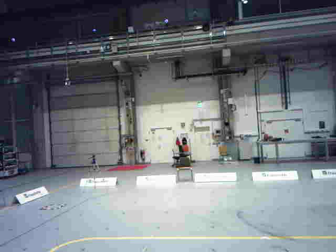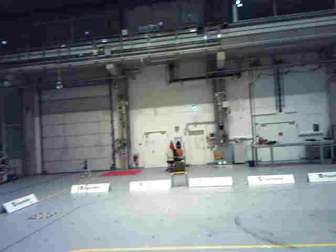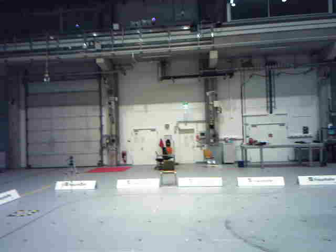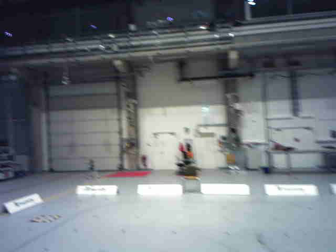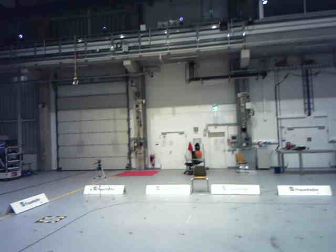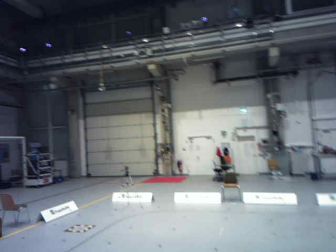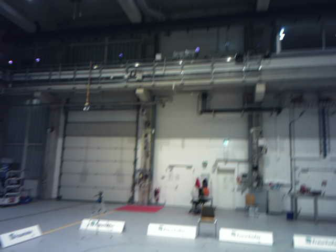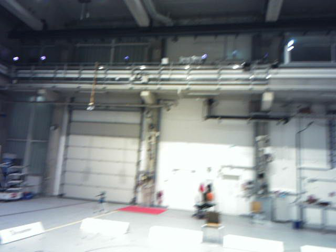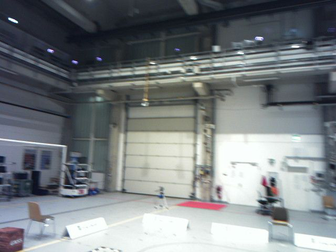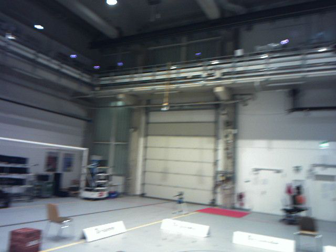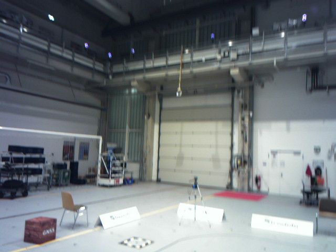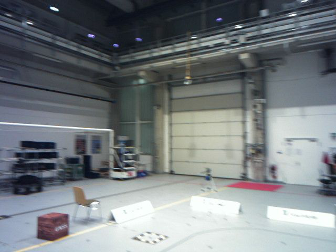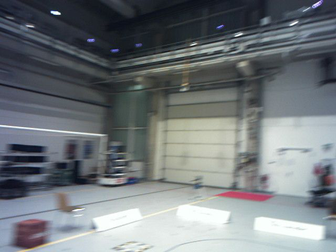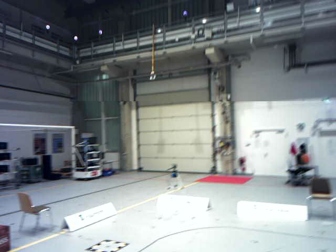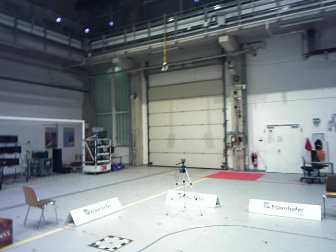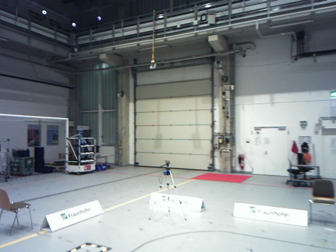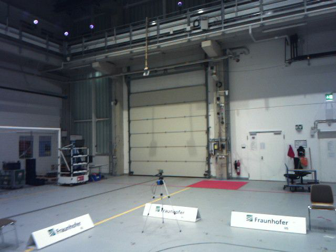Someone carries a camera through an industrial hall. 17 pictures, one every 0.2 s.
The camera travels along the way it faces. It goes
forward.
0.0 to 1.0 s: The camera travels forward, about 1.2 m, so what stands in front looms larger.
1.0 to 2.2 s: The scene slides to the right, as the camera pans about 20 degrees to its left. It travels forward, about 1.4 m, so what stands in front looms larger.
2.2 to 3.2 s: The camera travels forward, about 1.4 m, so what stands in front looms larger.
The film runs forward here.
